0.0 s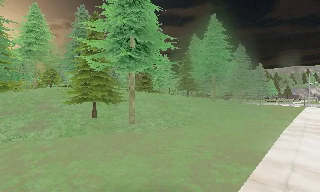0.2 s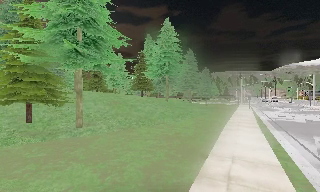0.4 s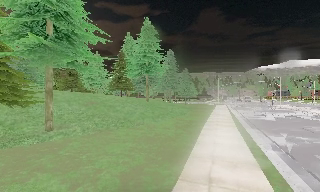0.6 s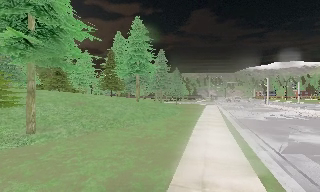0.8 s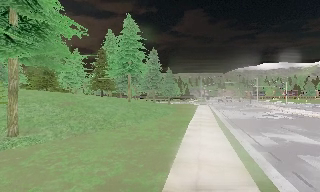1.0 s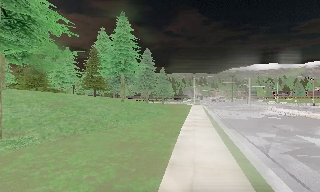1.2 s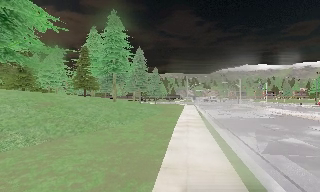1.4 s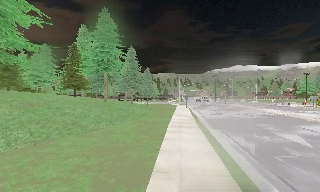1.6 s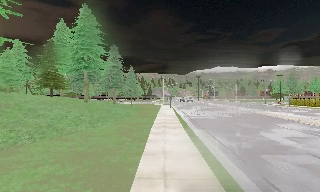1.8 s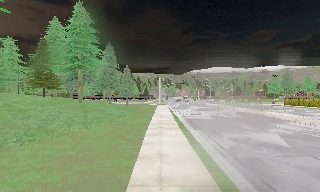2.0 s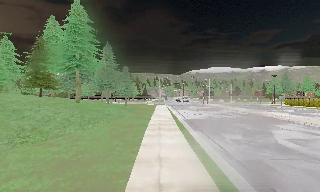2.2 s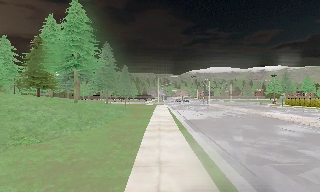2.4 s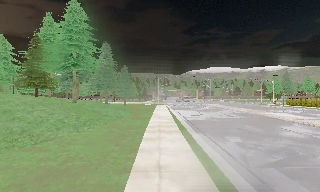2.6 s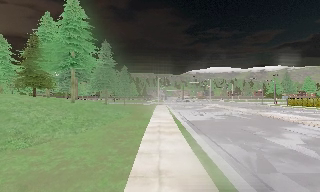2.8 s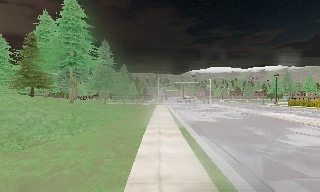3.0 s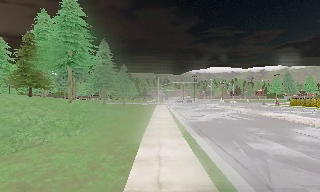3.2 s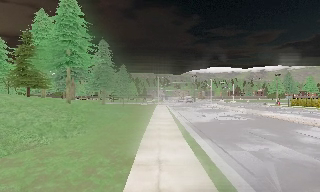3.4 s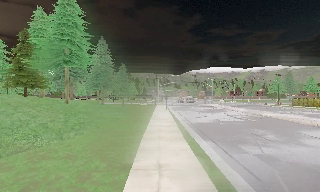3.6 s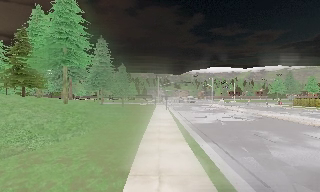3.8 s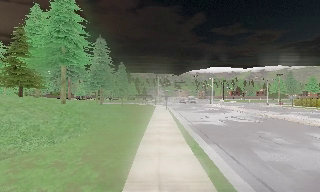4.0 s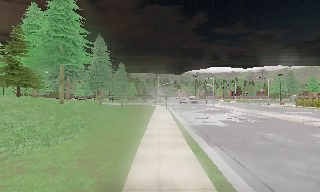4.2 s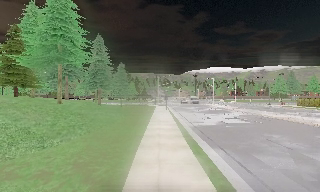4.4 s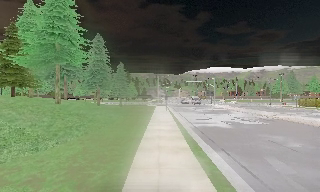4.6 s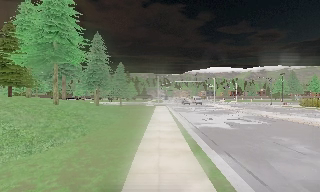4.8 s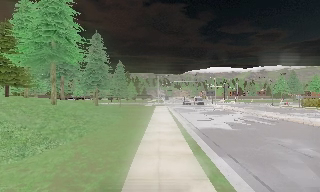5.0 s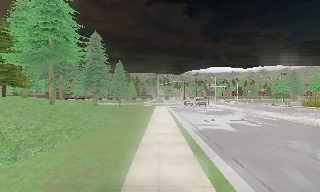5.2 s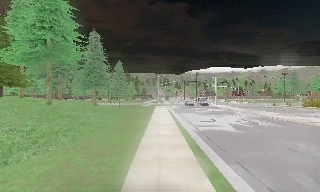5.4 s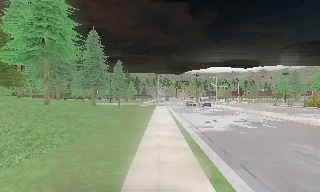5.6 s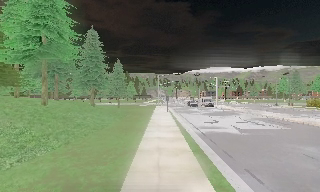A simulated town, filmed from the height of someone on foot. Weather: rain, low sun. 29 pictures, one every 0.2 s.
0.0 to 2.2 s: The camera pans to its right, which is clockwise from overhead, by about 45 degrees. It travels forward, about 3.5 m.
2.2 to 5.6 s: The camera travels forward, about 6 m, so what stands in front looms larger.
The film runs forward here.
